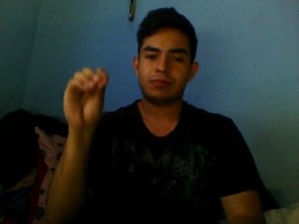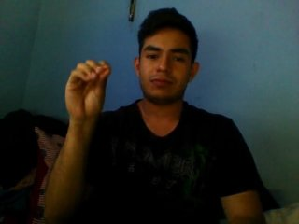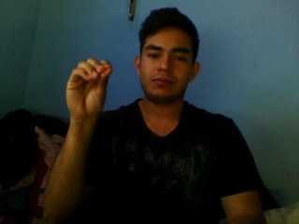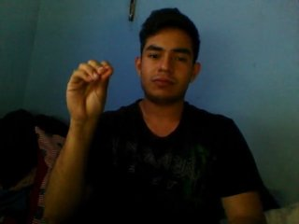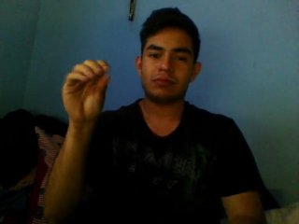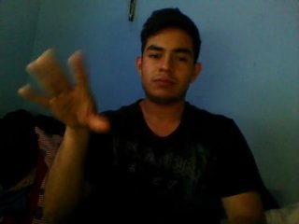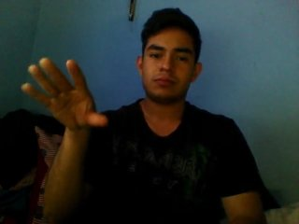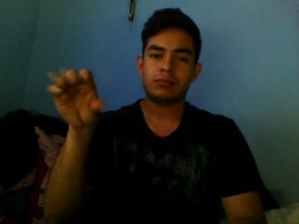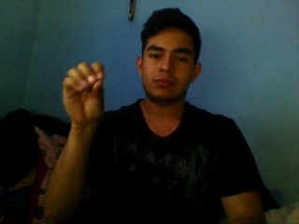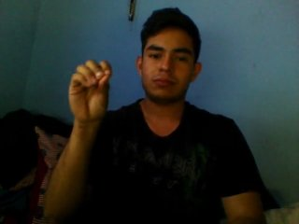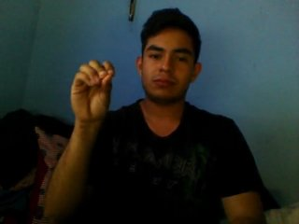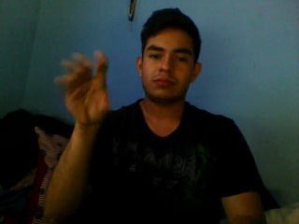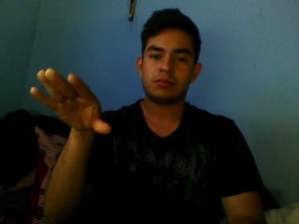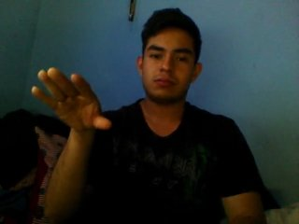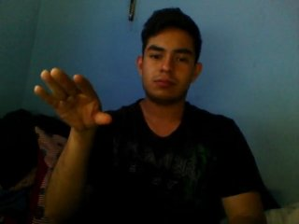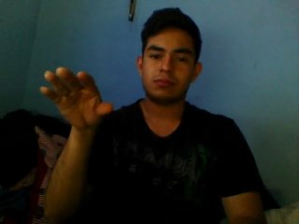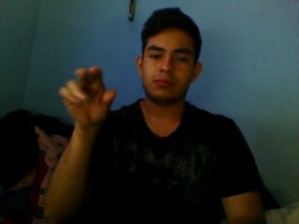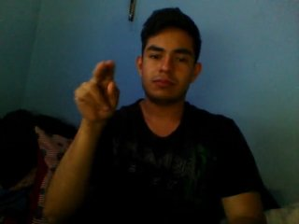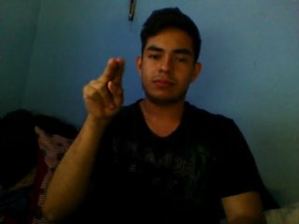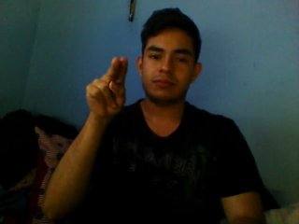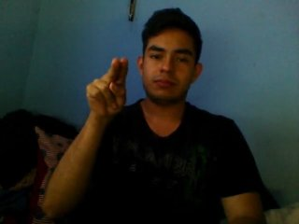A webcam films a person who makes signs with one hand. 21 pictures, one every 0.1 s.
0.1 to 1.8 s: Open twice.
